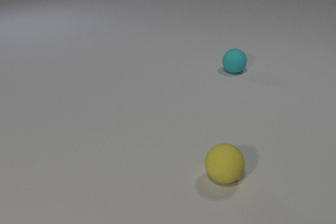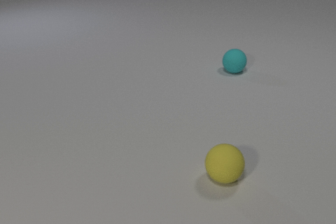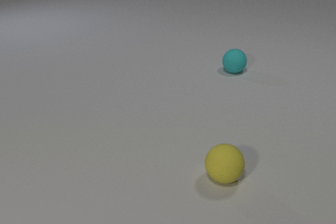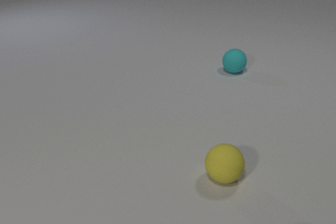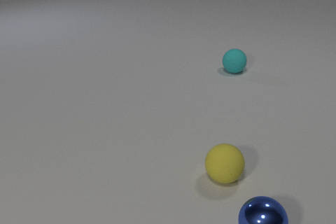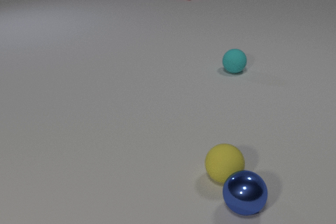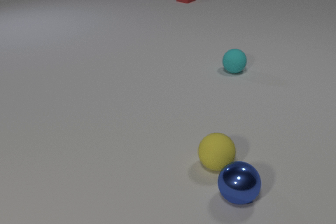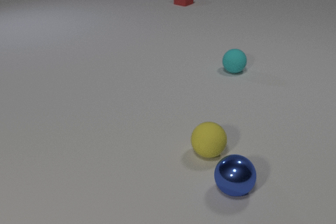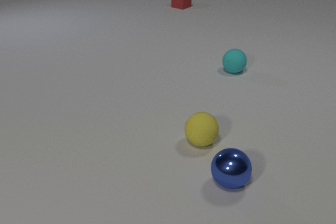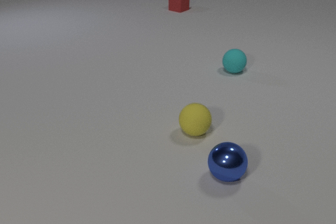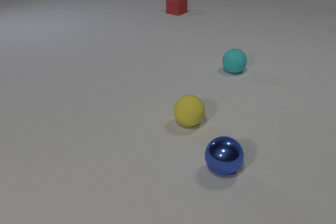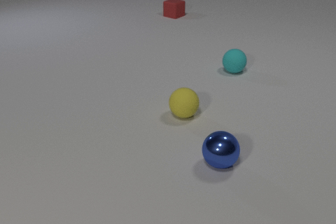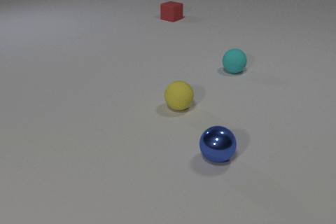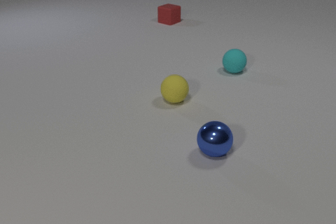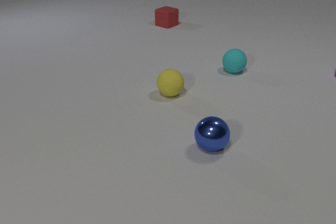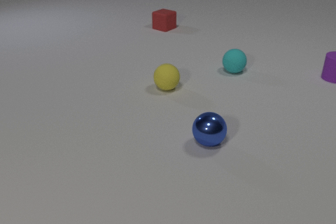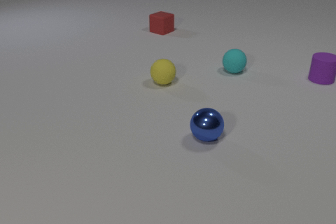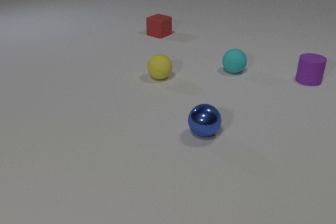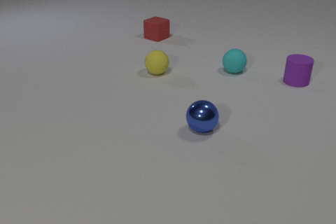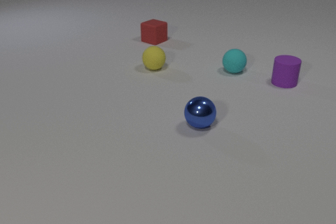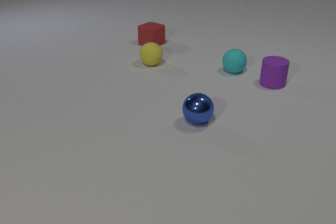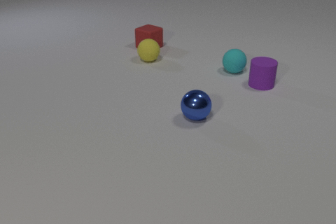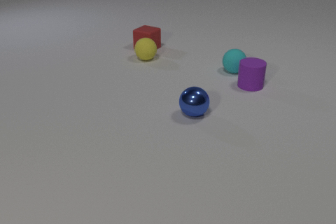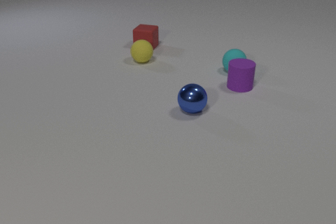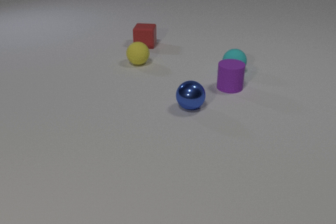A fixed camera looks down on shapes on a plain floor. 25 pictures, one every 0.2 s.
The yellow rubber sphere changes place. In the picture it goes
away from the camera.
The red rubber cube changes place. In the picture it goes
toward the camera.
0.0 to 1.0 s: The blue metal sphere comes in at the bottom edge, rolls away from the camera and to the left. The red rubber cube comes in at the top edge, slides toward the camera.
1.0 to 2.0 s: The blue metal sphere rolls away from the camera and to the left. The yellow rubber sphere rolls away from the camera and to the left. The red rubber cube slides toward the camera. The blue metal sphere and the yellow rubber sphere collide.
2.0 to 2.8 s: The blue metal sphere rolls away from the camera. The yellow rubber sphere rolls away from the camera. The red rubber cube slides toward the camera.
2.8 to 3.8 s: The blue metal sphere rolls away from the camera. The yellow rubber sphere rolls away from the camera. The purple rubber cylinder slides to the left and toward the camera. The red rubber cube slides toward the camera.
3.8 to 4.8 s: The blue metal sphere rolls away from the camera. The yellow rubber sphere rolls to the left and away from the camera. The purple rubber cylinder slides to the left and toward the camera. The red rubber cube slides toward the camera and to the left, spins so that its near face slides to the right, counterclockwise seen from above. The yellow rubber sphere and the red rubber cube collide.
How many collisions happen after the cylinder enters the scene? 1.
Are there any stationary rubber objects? yes.
How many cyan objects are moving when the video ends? 0.
